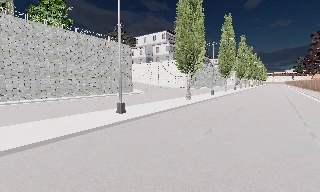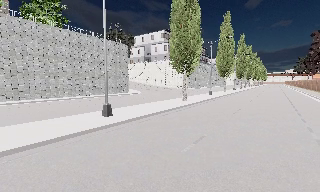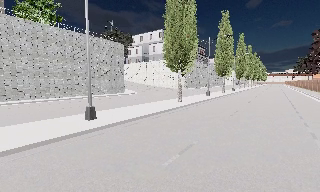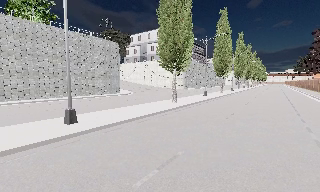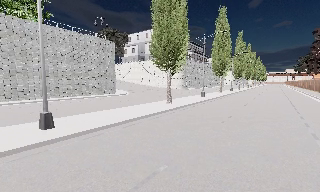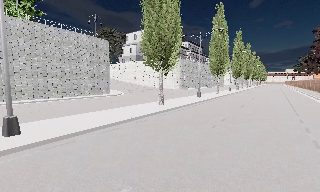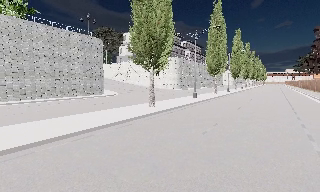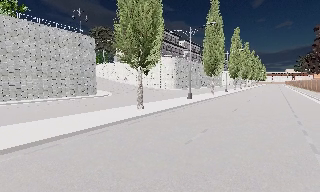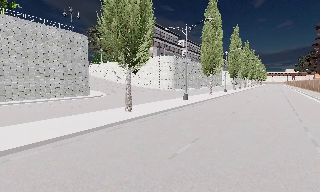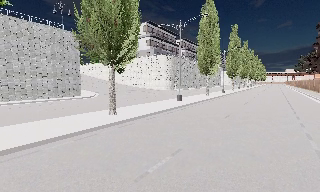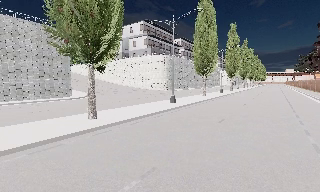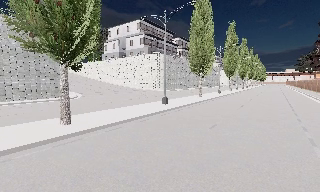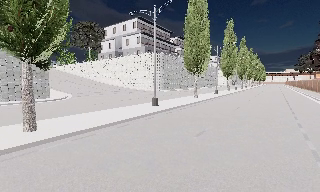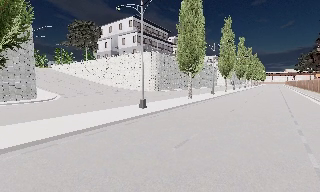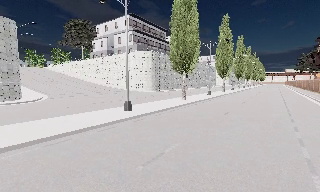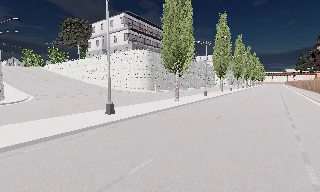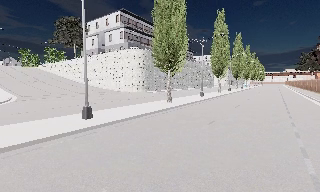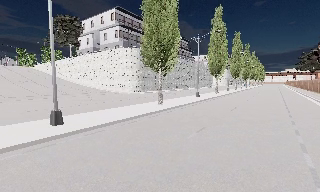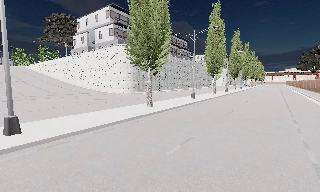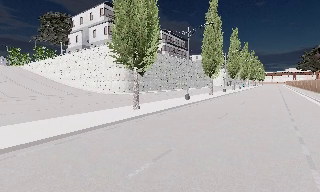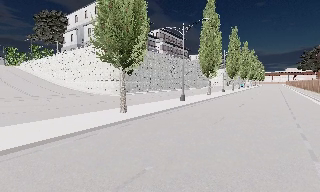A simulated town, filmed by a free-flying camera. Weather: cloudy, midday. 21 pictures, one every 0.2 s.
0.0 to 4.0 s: The camera travels forward and to its right, about 25 m, so what stands in front looms larger.
The film runs forward here.
